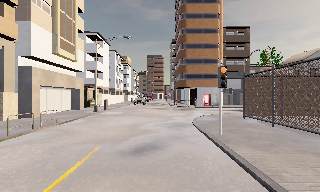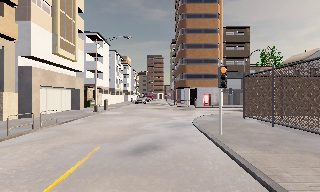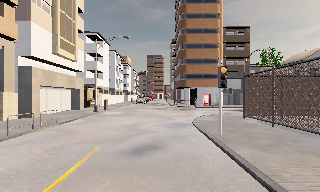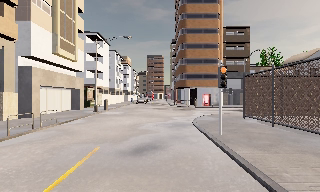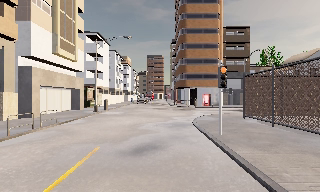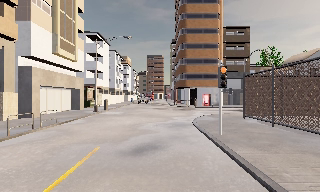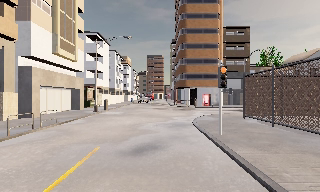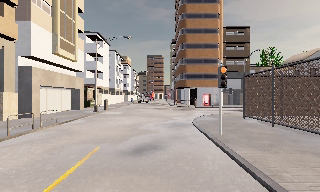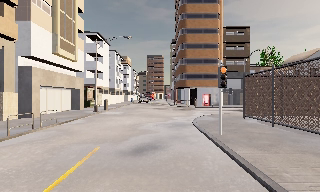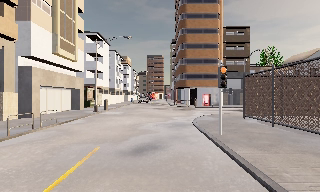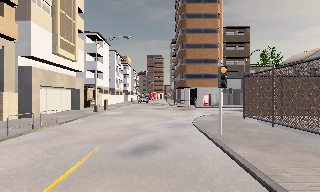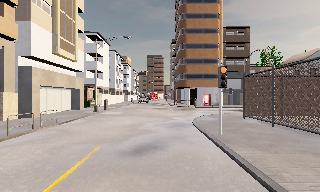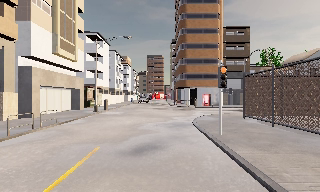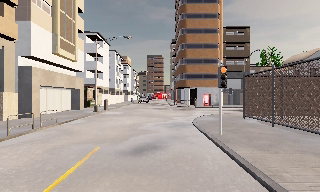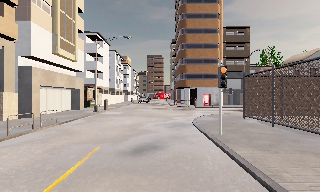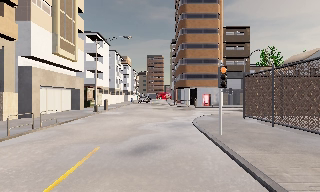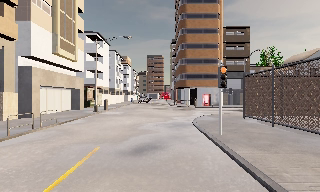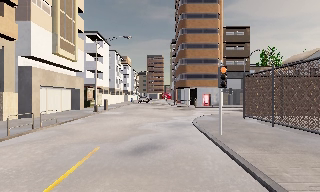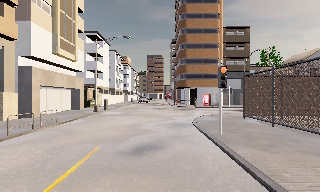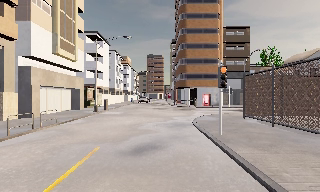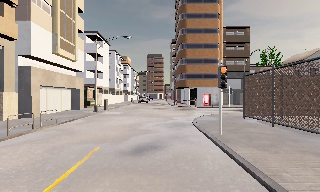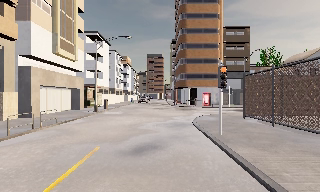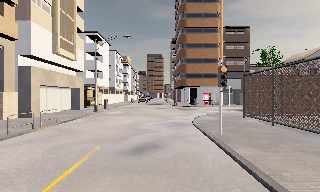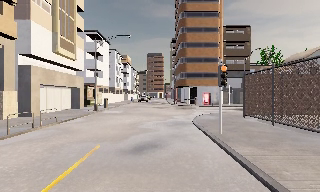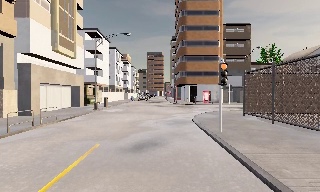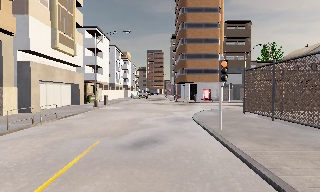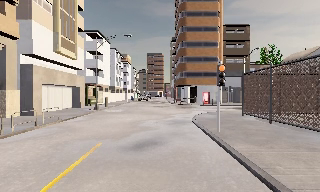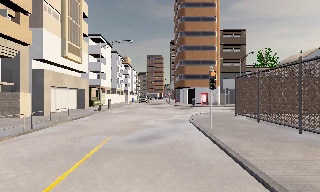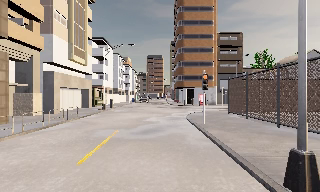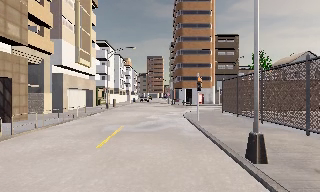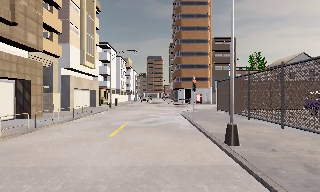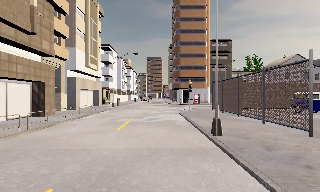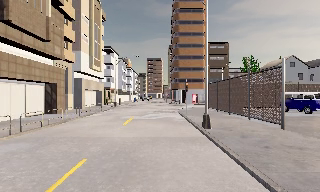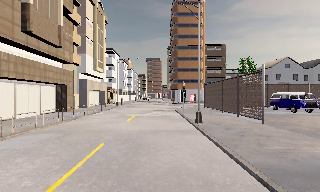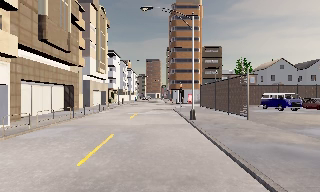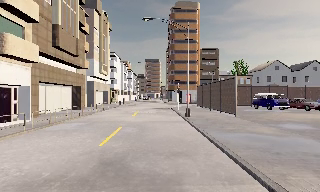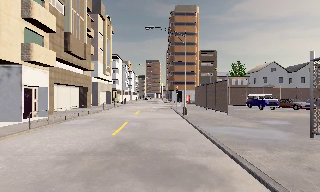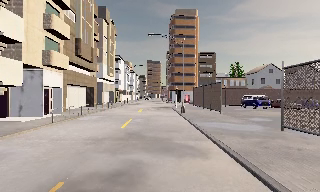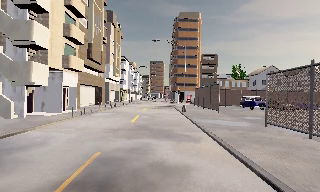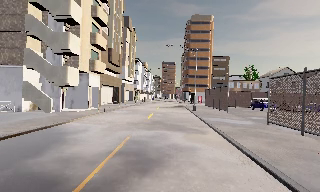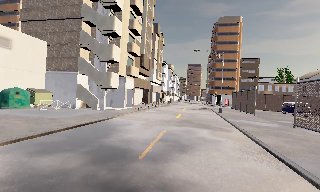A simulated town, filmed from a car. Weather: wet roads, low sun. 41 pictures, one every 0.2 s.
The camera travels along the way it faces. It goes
backward.
0.0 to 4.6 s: The camera keeps its place and its aim.
4.6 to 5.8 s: The camera travels backward, about 4 m, so what stands in front gets smaller. It gains speed.
5.8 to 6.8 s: The camera travels backward, about 7 m, so what stands in front gets smaller.
6.8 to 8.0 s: The scene slides to the right, as the camera pans about 15 degrees to its left. It travels backward, about 9 m, so what stands in front gets smaller.
The film runs backward here.
